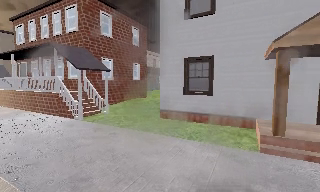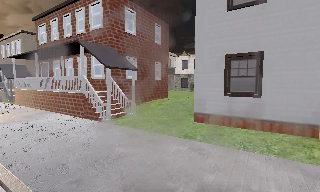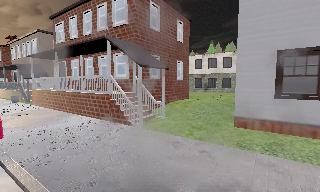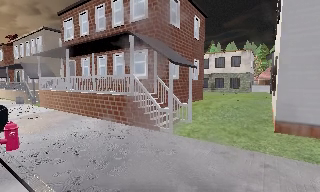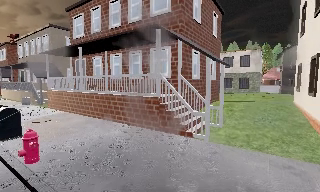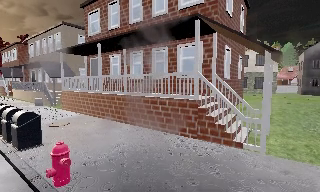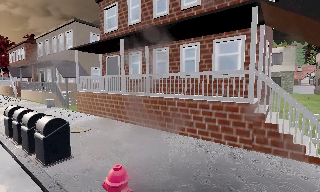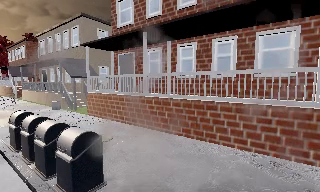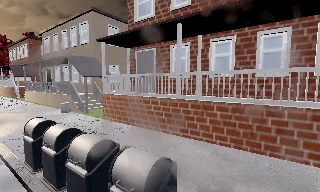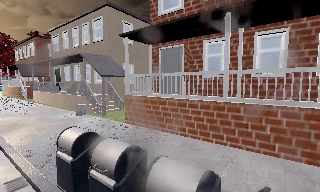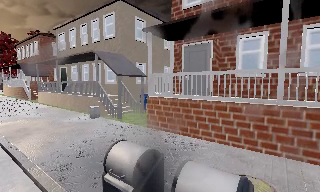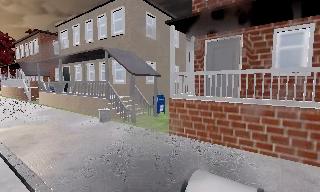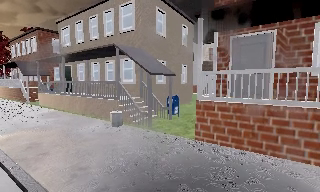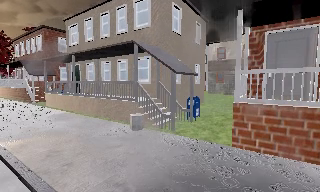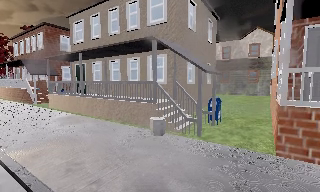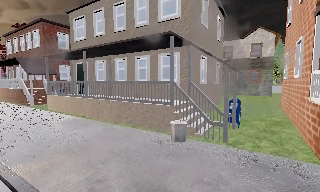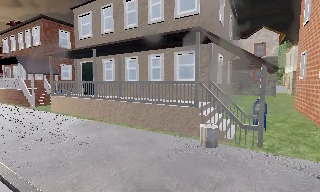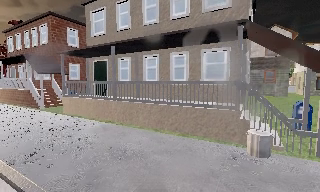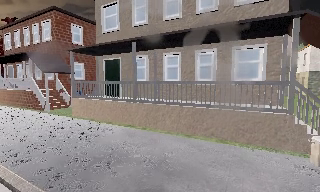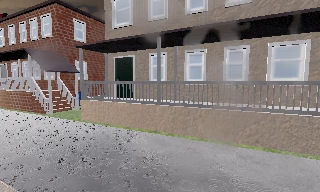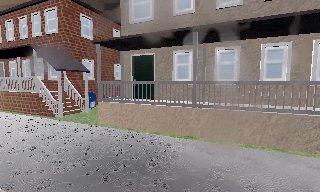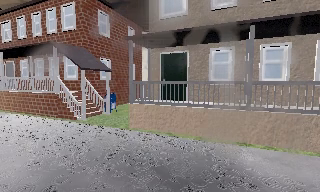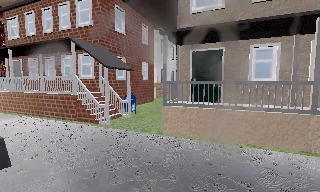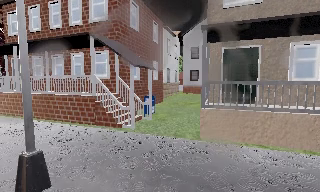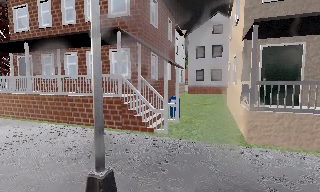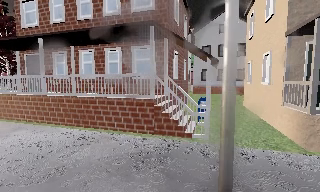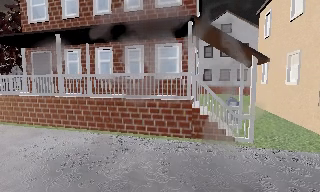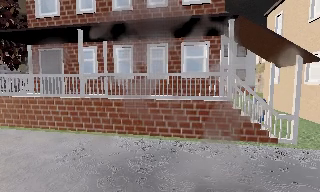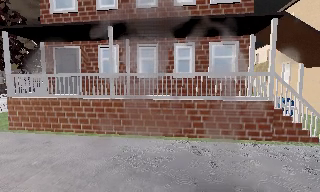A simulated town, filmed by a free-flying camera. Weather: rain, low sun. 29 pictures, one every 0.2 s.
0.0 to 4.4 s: The camera travels to its left and forward, about 30 m, so close, fixed things drift to the right.
4.4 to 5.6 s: The camera pans to its right, which is clockwise from overhead, by about 15 degrees. It travels to its left, about 10 m, so close, fixed things drift to the right.
The film runs forward here.
